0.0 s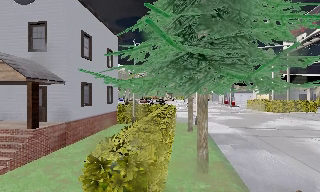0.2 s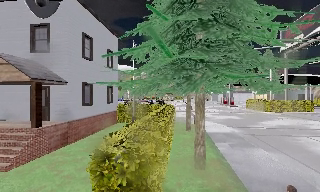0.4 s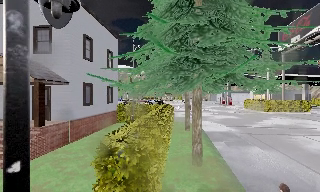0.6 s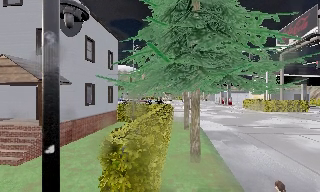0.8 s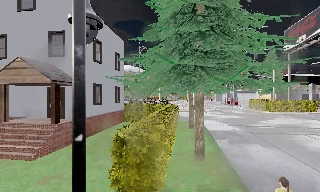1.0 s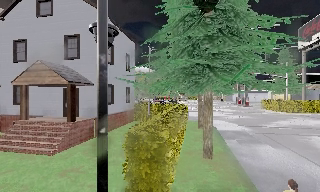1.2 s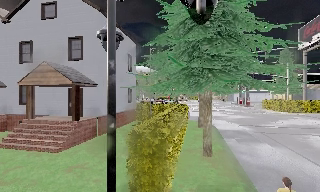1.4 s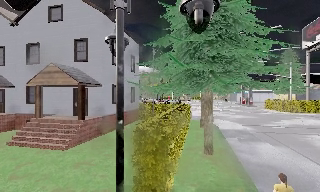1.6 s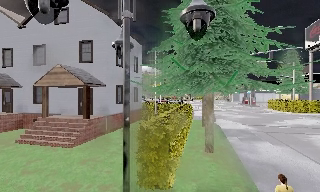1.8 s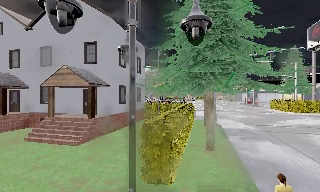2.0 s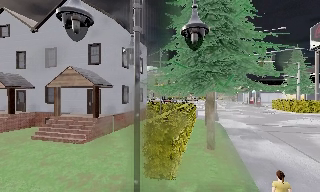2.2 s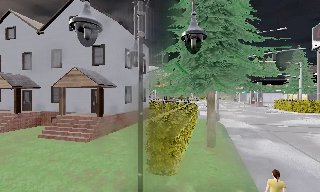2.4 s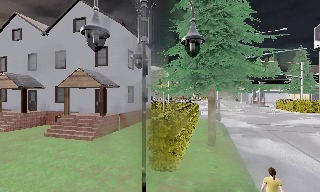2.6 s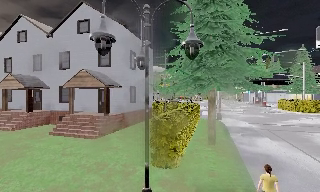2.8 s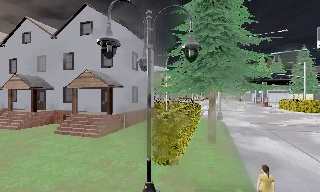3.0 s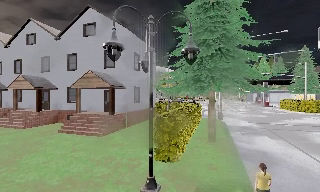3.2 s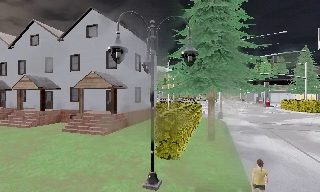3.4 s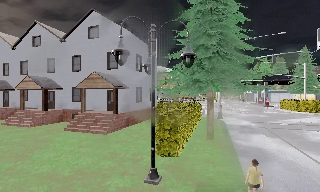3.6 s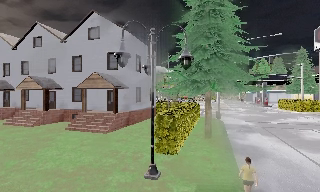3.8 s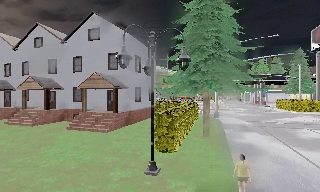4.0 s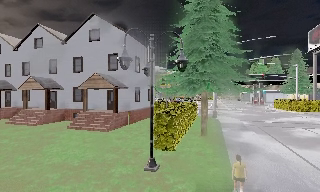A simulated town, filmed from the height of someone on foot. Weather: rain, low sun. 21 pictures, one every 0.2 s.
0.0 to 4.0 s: The camera pans to its left, which is counterclockwise from overhead, by about 10 degrees. It travels backward, about 5 m, so what stands in front gets smaller.
The film runs backward here.
